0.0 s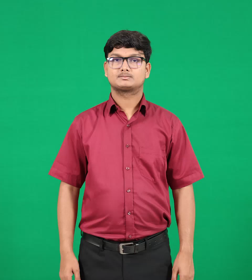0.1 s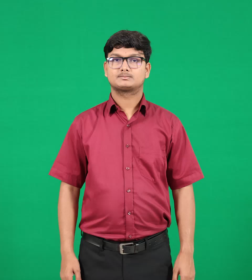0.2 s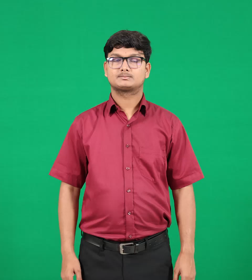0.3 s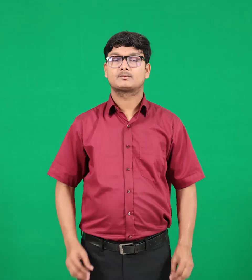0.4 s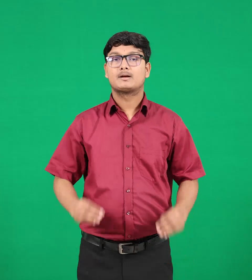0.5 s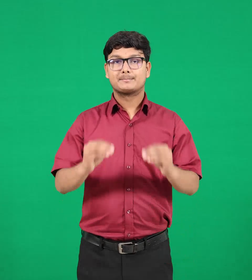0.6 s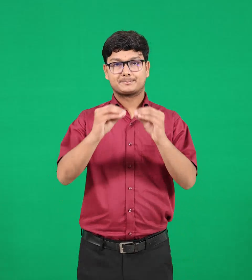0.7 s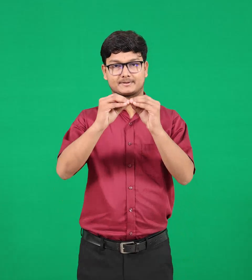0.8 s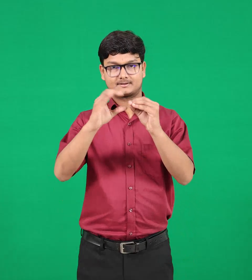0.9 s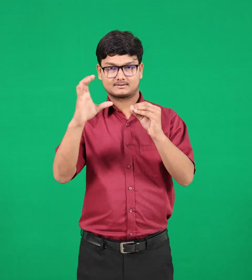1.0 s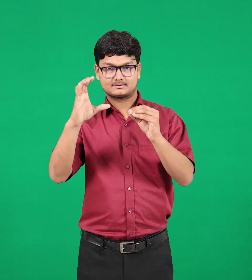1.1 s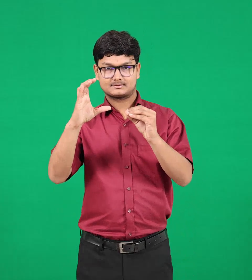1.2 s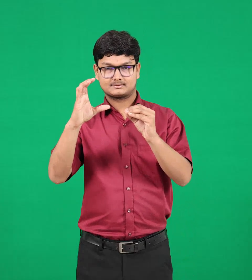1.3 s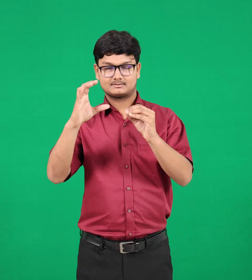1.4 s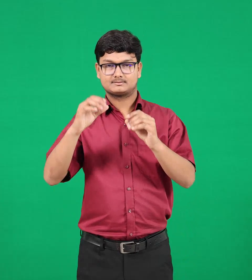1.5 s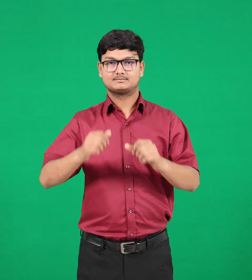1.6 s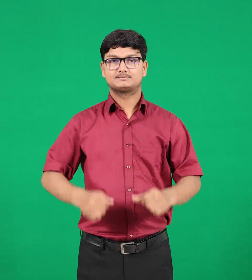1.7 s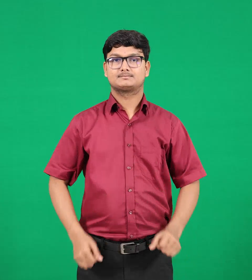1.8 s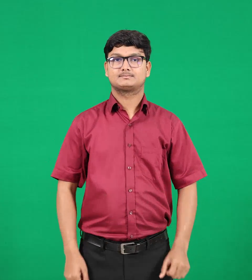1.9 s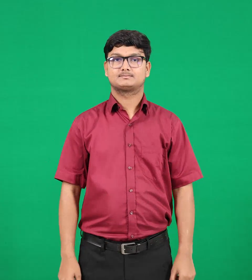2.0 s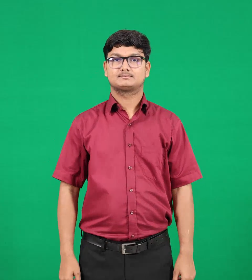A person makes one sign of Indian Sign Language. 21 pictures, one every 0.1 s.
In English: bc
